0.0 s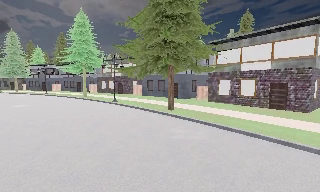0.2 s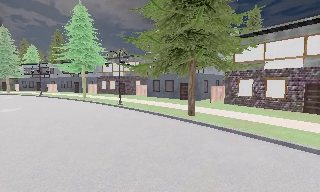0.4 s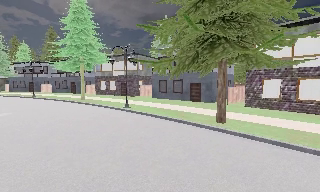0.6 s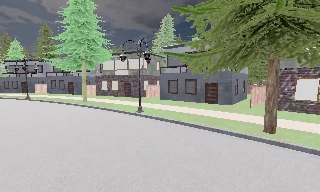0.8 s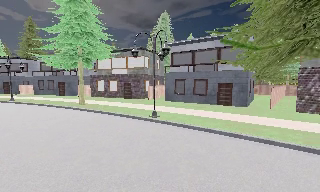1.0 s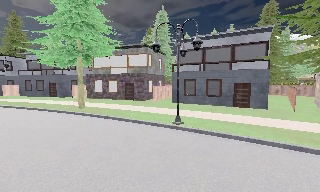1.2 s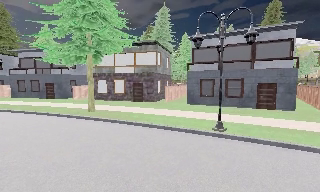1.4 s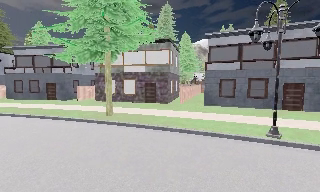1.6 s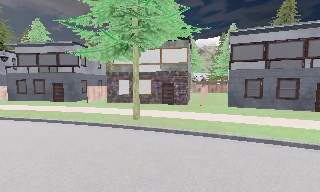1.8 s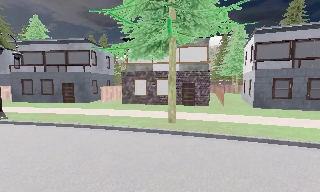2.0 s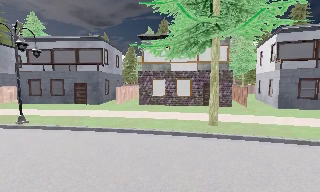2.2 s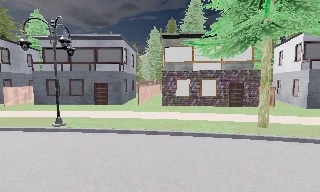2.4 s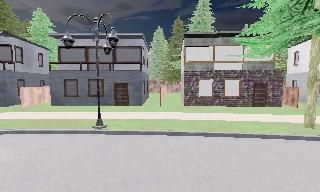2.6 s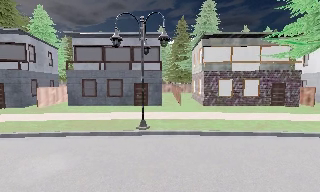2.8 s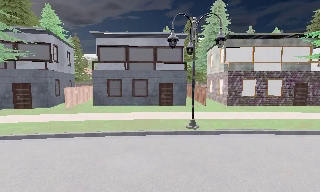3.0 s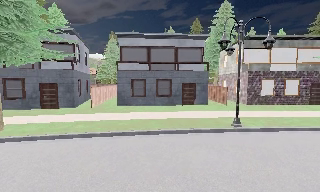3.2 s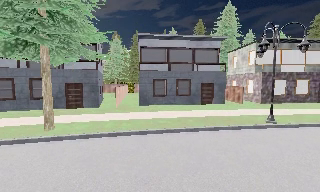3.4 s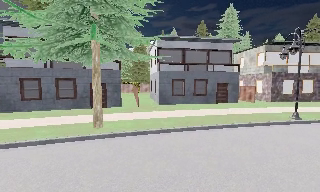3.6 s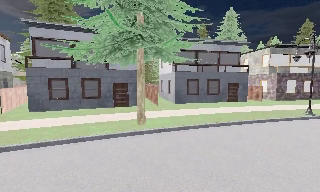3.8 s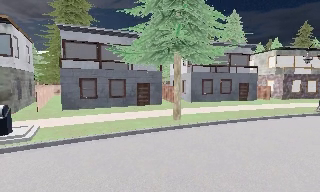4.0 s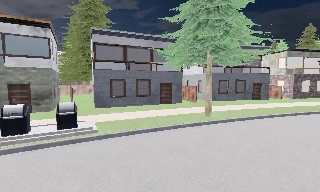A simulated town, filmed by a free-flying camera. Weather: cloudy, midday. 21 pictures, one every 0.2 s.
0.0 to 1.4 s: The camera pans to its right, which is clockwise from overhead, by about 20 degrees. It travels to its left and forward, about 16 m, so close, fixed things drift to the right.
1.4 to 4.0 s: The camera pans to its right, which is clockwise from overhead, by about 25 degrees. It travels to its left, about 30 m, so close, fixed things drift to the right.
The film runs backward here.
